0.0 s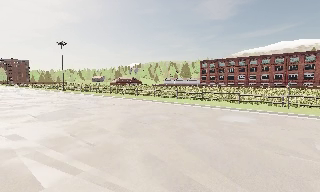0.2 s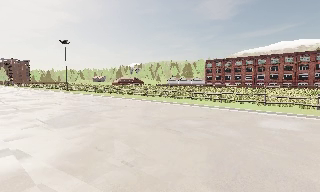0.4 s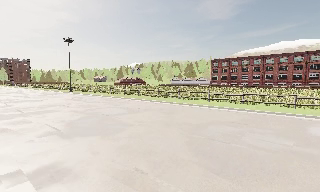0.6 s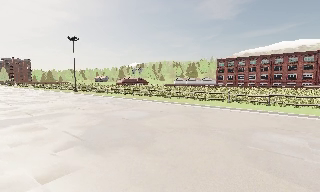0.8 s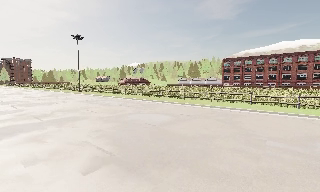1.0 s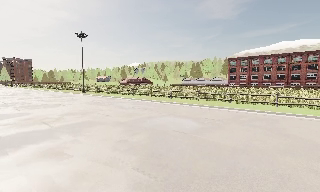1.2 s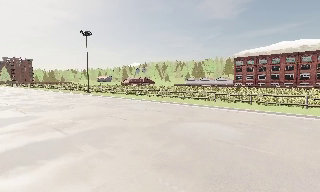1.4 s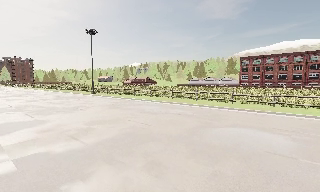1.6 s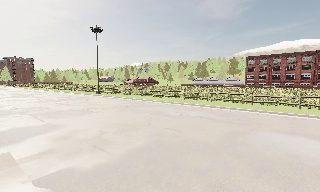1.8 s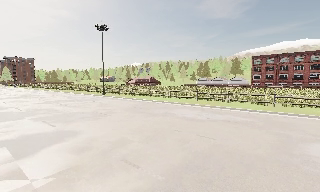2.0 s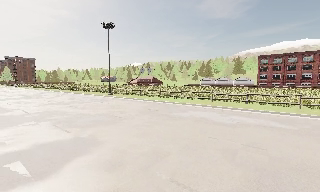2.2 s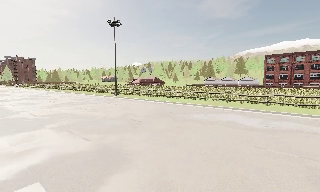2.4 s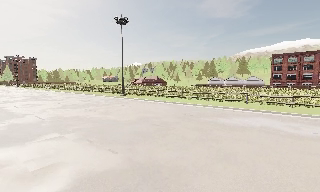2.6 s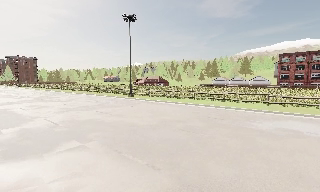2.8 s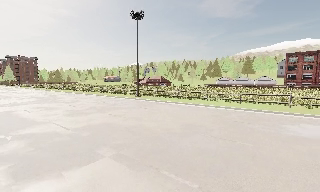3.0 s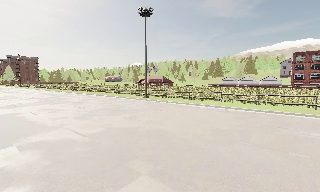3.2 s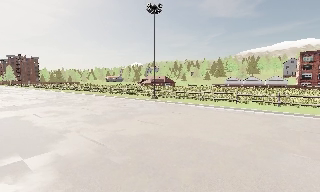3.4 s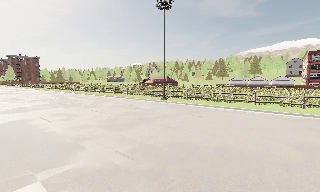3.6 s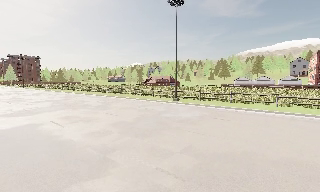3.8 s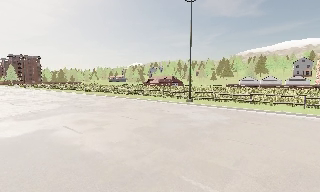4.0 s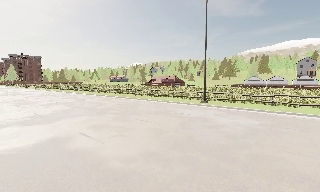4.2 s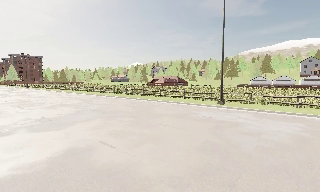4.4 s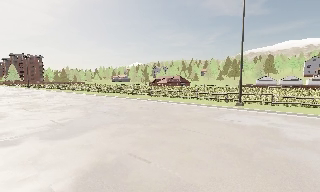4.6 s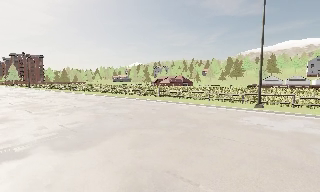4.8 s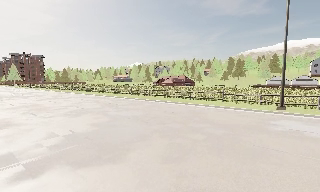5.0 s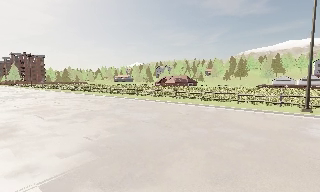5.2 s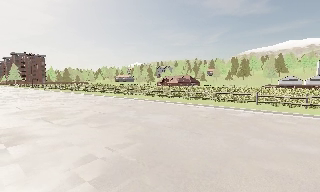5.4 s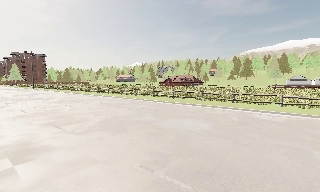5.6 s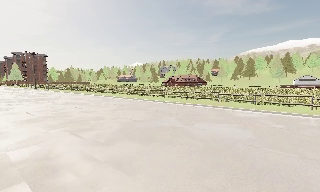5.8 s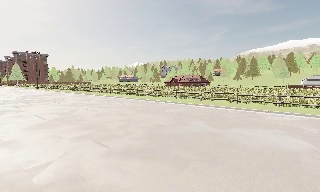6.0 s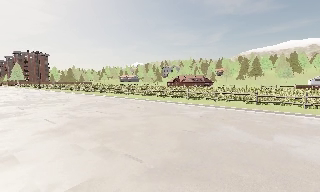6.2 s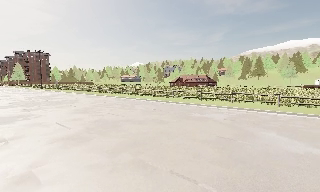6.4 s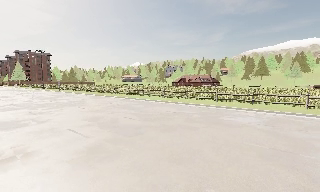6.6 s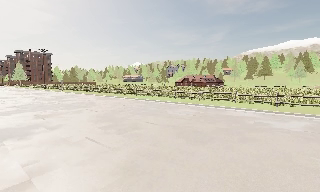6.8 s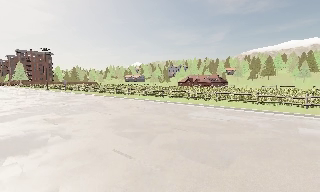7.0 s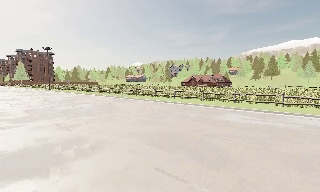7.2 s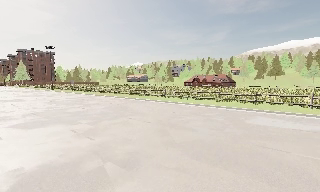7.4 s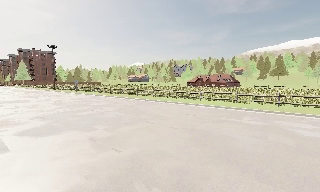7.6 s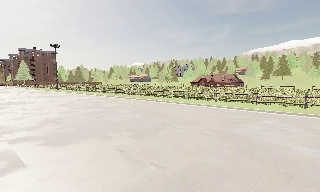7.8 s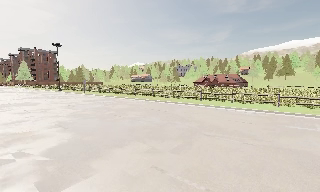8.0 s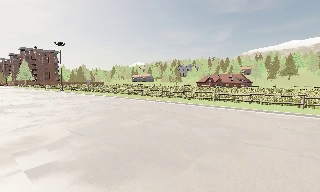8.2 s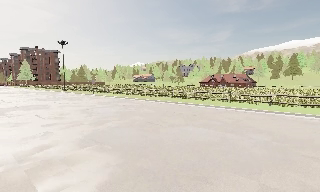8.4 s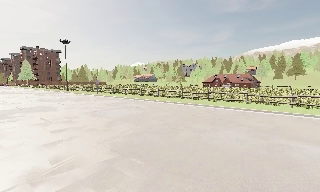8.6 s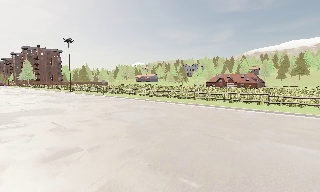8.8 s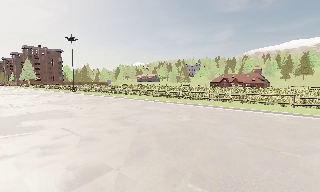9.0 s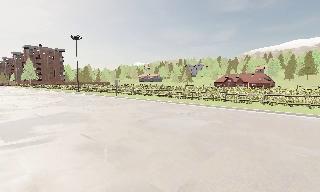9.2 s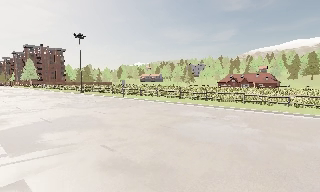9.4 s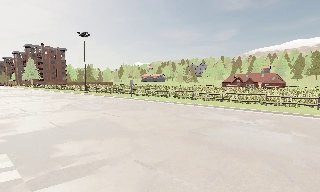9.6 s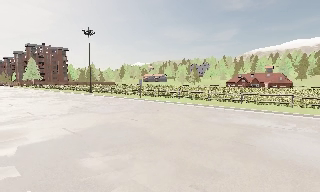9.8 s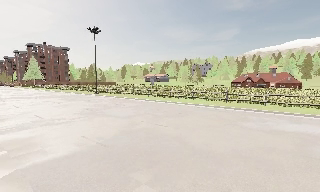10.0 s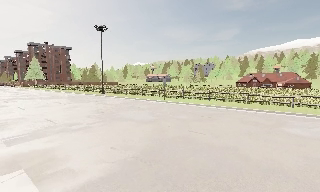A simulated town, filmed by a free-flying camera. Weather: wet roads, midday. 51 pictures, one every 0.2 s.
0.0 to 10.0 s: The camera travels to its left and forward, about 90 m, so close, fixed things drift to the right.
The film runs forward here.
